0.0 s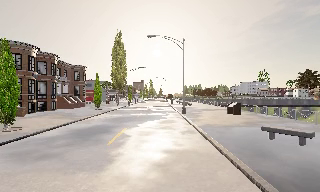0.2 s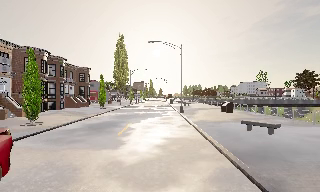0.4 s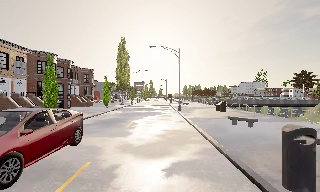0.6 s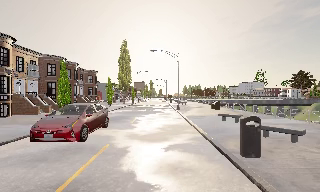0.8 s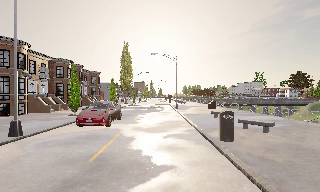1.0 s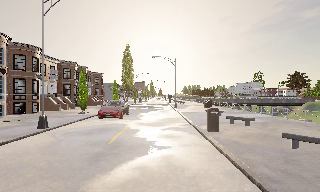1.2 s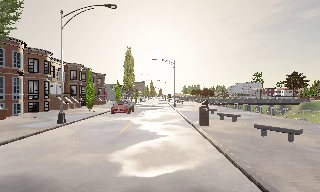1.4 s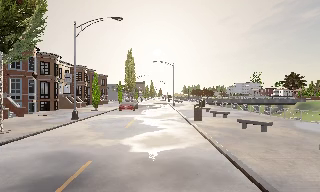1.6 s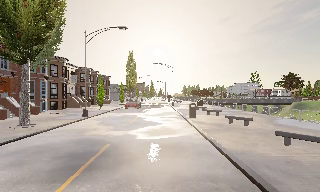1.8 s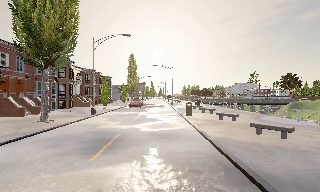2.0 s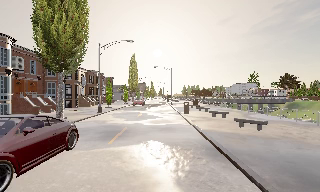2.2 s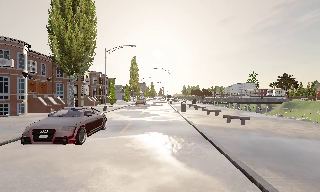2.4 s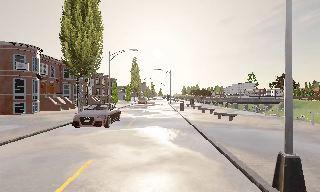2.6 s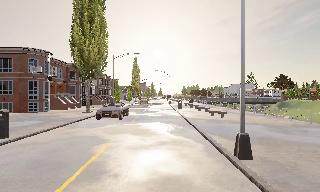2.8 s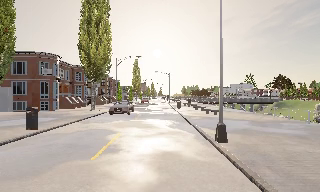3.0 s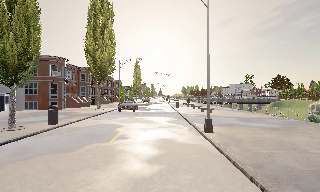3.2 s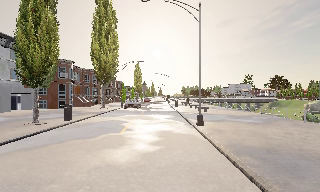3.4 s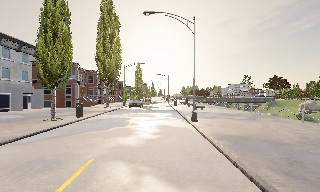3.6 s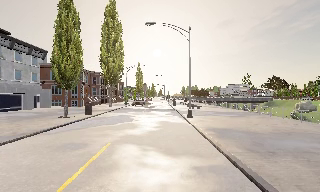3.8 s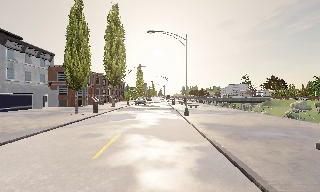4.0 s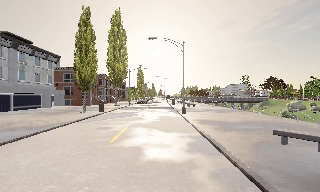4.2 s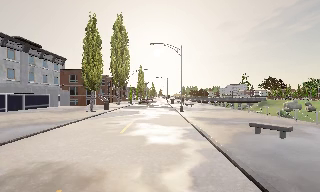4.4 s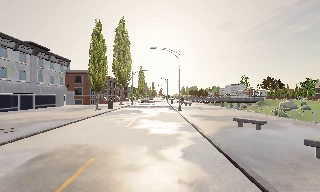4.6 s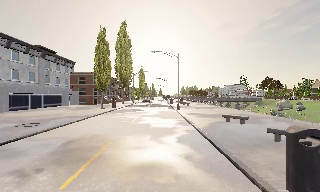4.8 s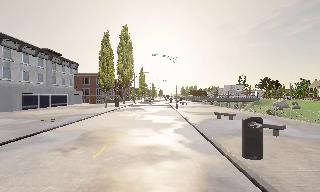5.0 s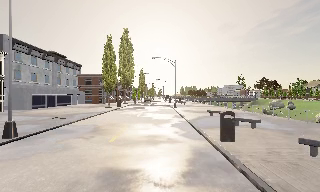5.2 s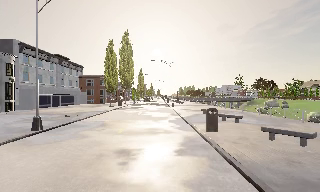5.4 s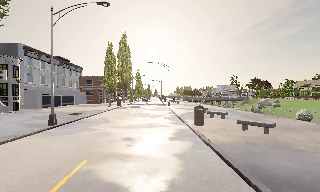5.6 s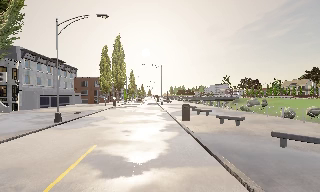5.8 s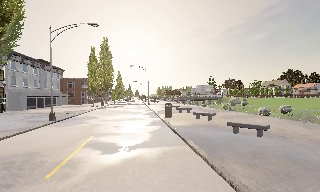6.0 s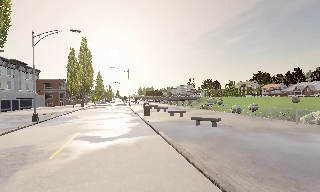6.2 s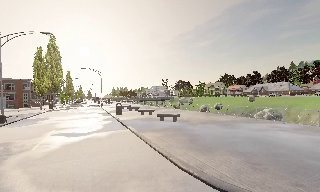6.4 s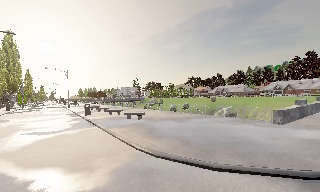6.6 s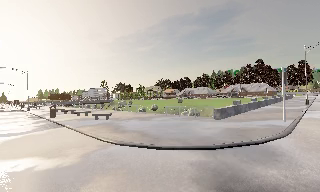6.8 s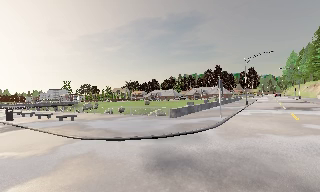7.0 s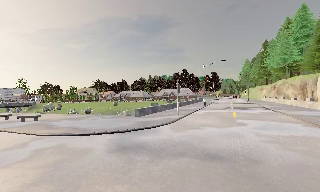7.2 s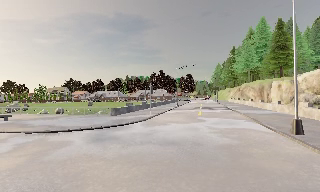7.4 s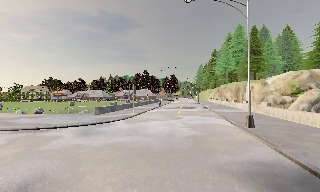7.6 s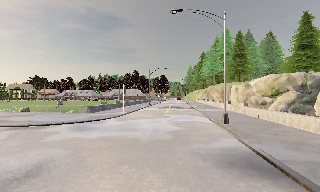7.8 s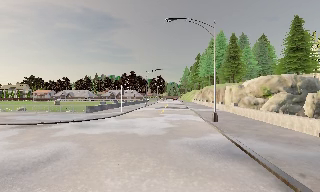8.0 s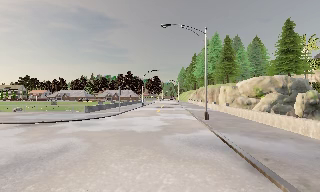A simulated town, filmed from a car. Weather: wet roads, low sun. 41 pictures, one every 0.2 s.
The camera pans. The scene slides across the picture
to the left.
The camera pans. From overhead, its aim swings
clockwise.
0.0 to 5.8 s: The camera travels backward, about 50 m, so what stands in front gets smaller.
5.8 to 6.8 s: The camera swings to its right by about 50 degrees, and the scene slides to the left. It travels backward, about 9 m.
6.8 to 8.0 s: The camera pans to its right, which is clockwise from overhead, by about 30 degrees. It travels backward, about 8 m. It loses speed.
The film runs backward here.
